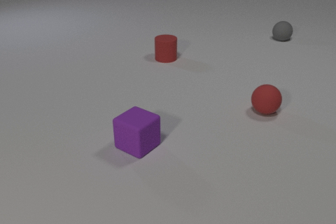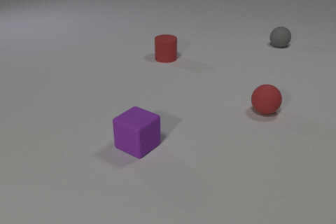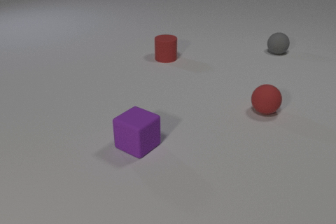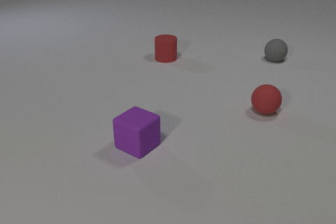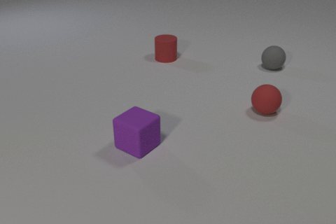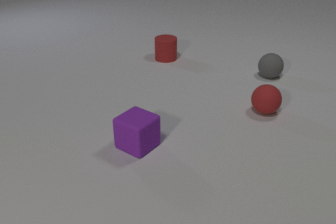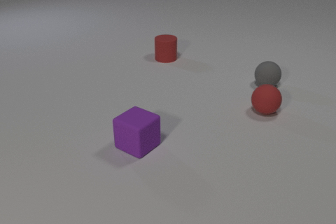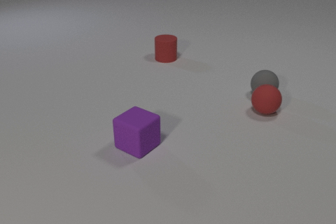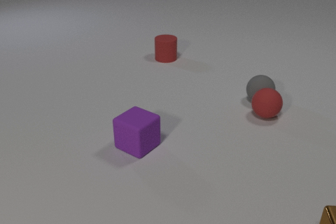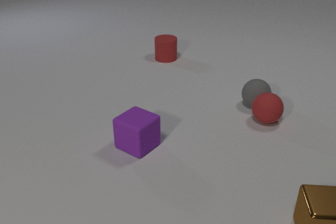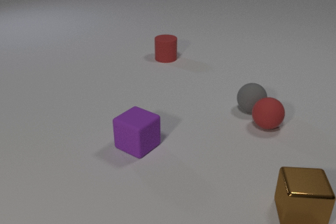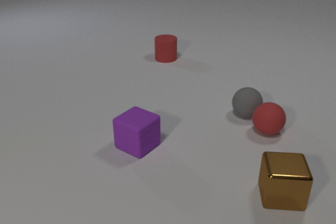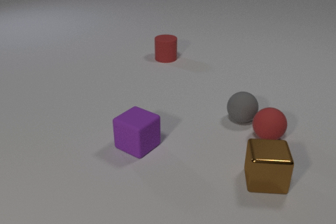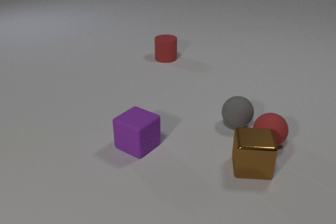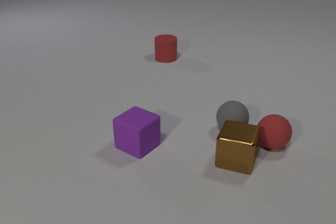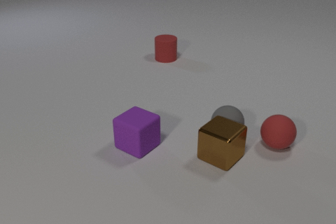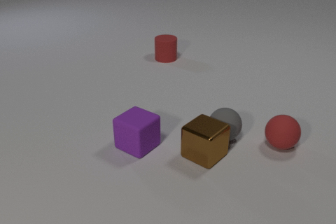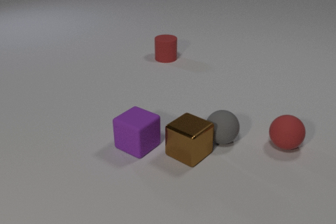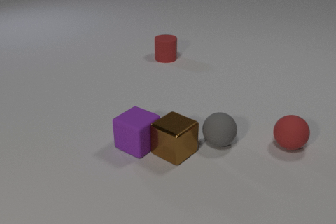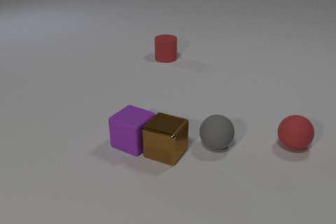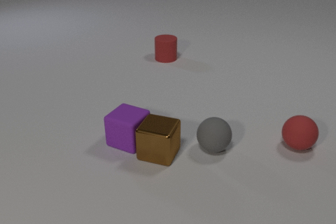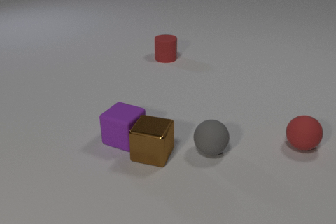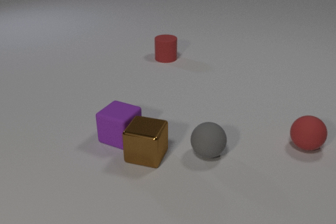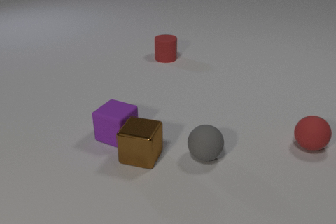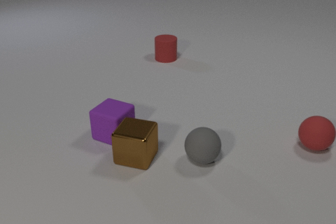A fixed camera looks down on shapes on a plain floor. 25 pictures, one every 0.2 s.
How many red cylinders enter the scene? 0.
Are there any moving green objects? no.
What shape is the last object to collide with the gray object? cube.
0.0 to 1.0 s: The gray rubber sphere rolls toward the camera.
1.0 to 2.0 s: The gray rubber sphere rolls toward the camera. The red rubber sphere rolls toward the camera. The brown metal cube comes in at the bottom edge, slides to the left and away from the camera. The gray rubber sphere and the red rubber sphere collide.
2.0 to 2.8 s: The gray rubber sphere rolls toward the camera and to the left. The red rubber sphere rolls toward the camera. The brown metal cube slides to the left and away from the camera. The red rubber sphere and the brown metal cube collide.
2.8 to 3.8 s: The gray rubber sphere rolls toward the camera and to the left. The red rubber sphere rolls to the right. The brown metal cube slides to the left. The gray rubber sphere and the brown metal cube collide. The brown metal cube and the purple rubber cube collide.
3.8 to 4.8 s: The gray rubber sphere rolls toward the camera and to the left. The red rubber sphere rolls to the right. The brown metal cube slides to the left. The purple rubber cube slides to the left and away from the camera.
